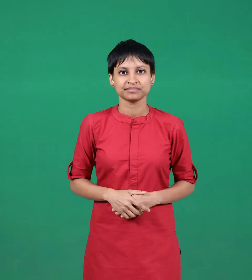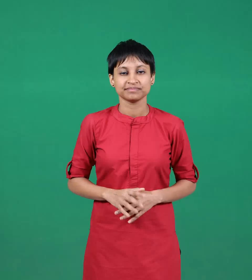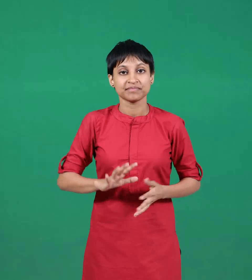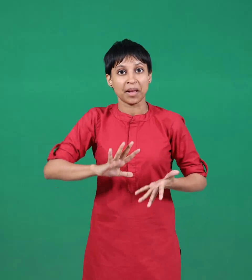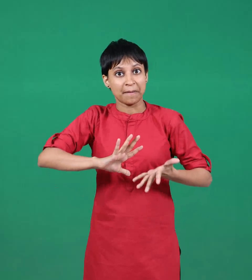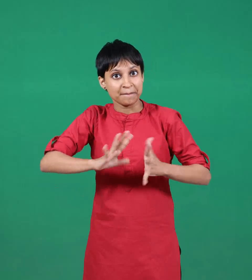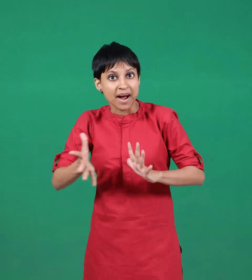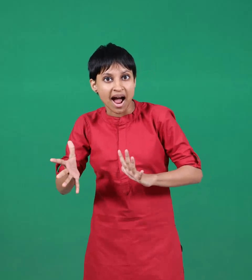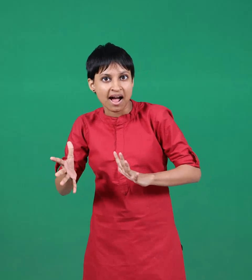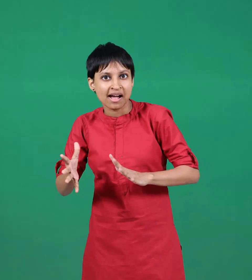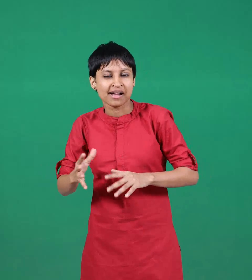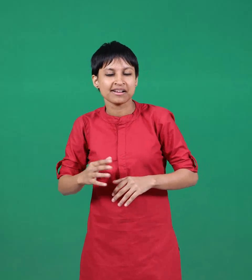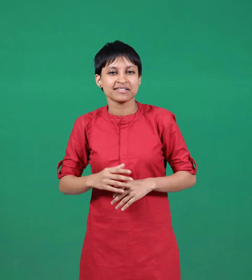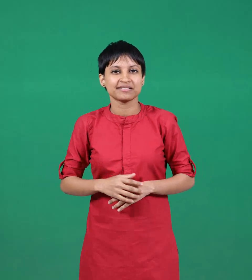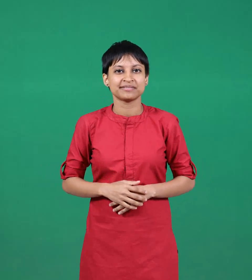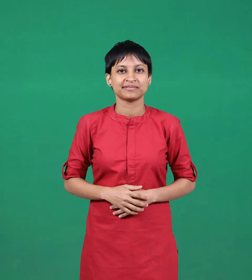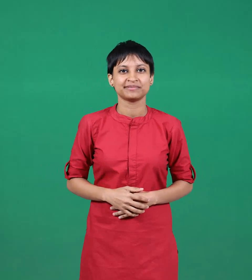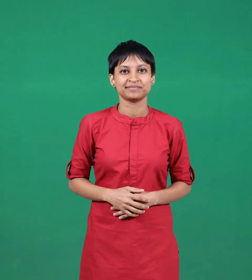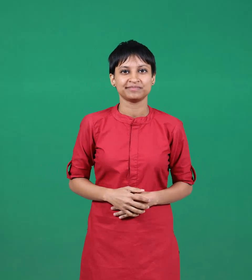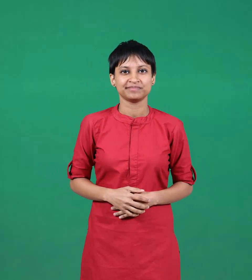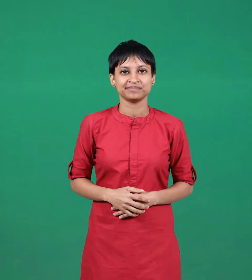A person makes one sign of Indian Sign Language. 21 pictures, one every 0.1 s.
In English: make
